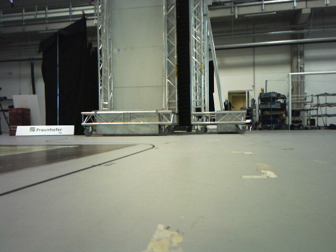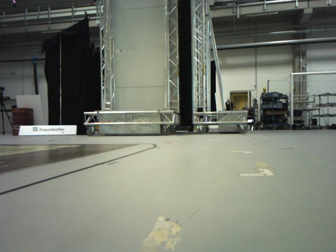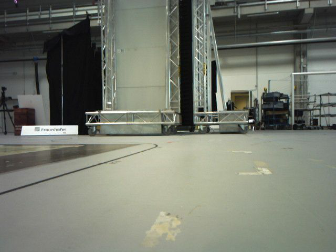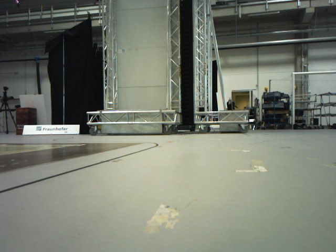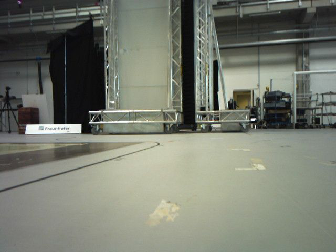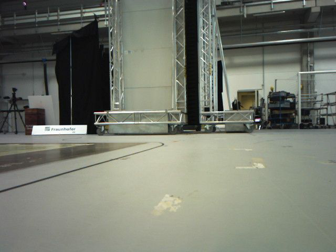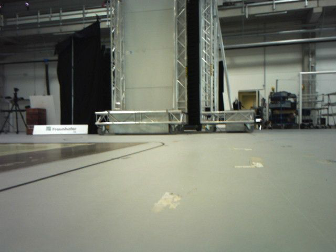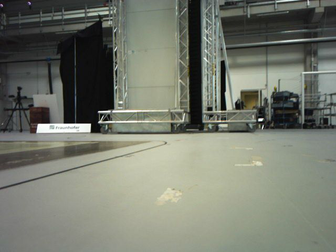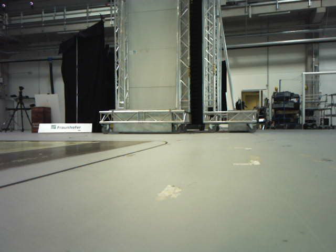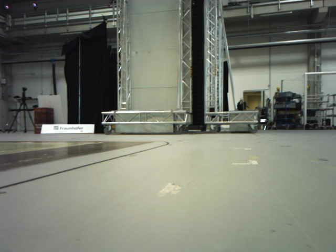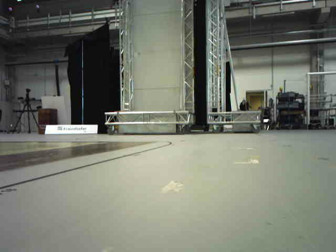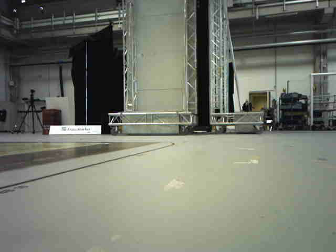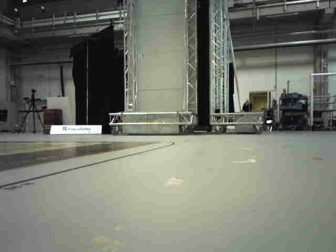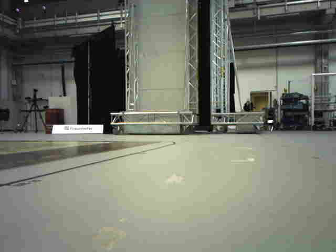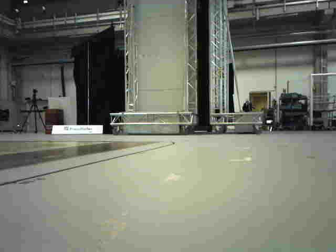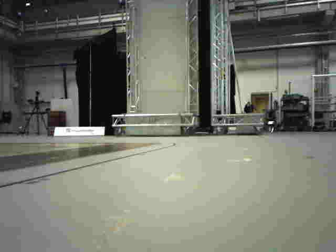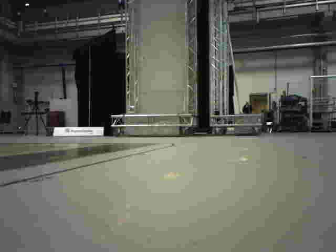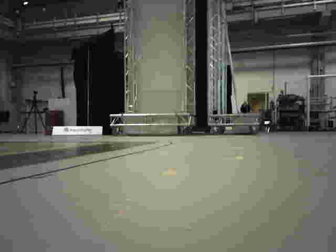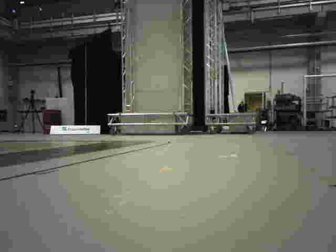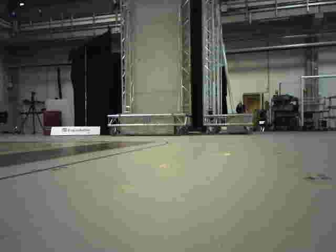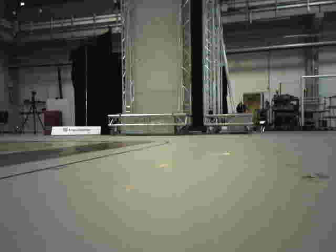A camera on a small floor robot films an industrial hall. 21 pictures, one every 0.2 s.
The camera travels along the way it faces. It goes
backward.
0.0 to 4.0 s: The camera travels backward, about 0.8 m, so what stands in front gets smaller.
The film runs backward here.
